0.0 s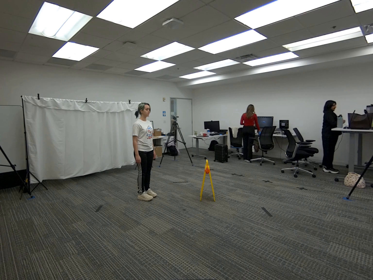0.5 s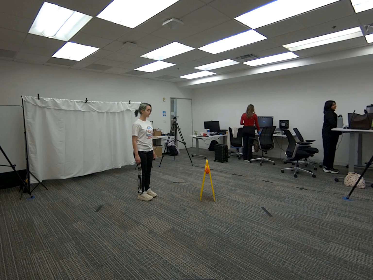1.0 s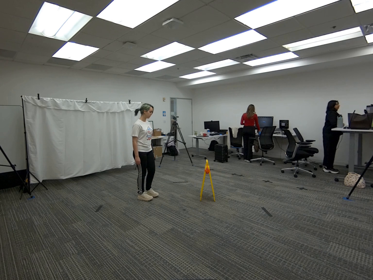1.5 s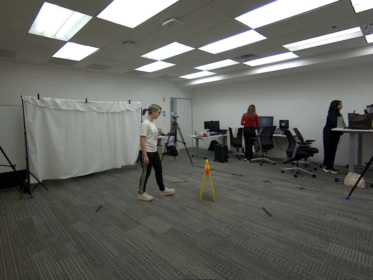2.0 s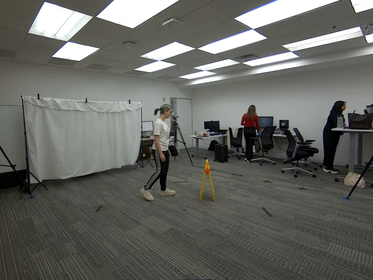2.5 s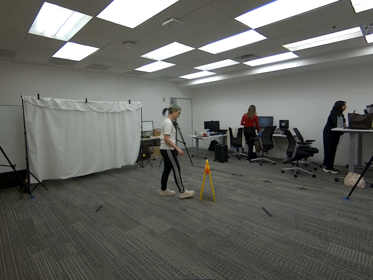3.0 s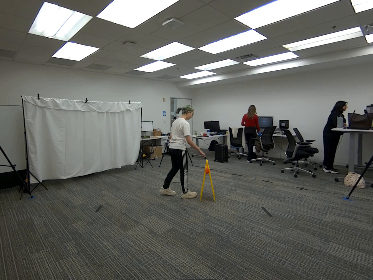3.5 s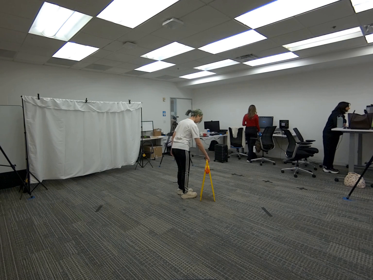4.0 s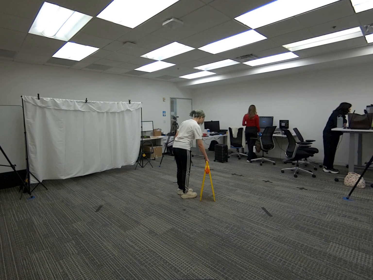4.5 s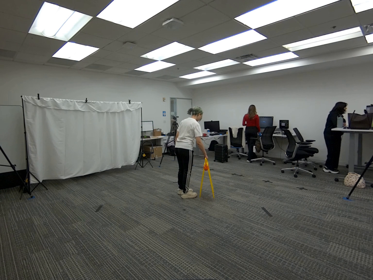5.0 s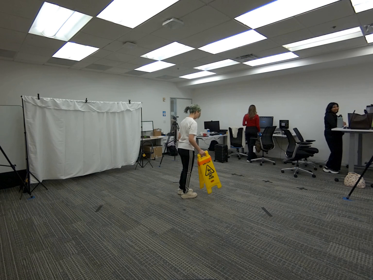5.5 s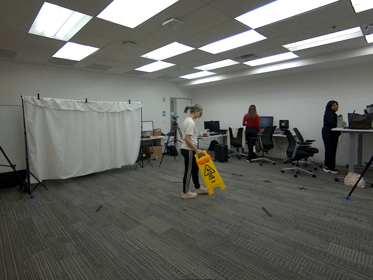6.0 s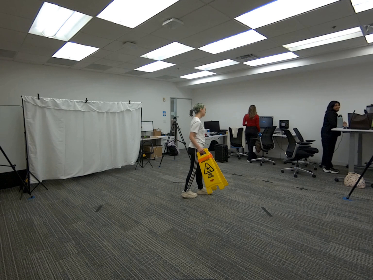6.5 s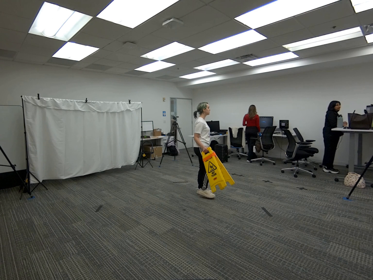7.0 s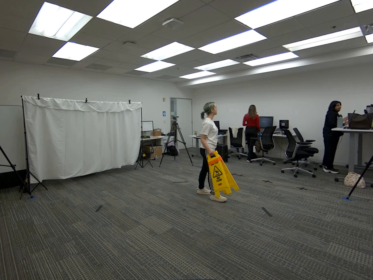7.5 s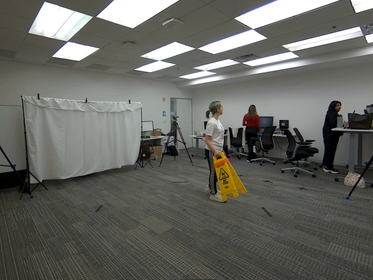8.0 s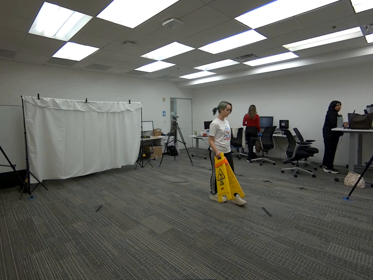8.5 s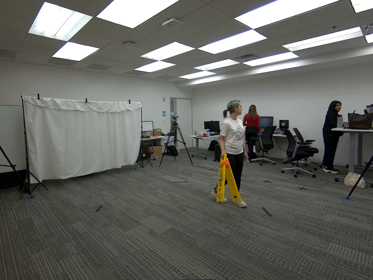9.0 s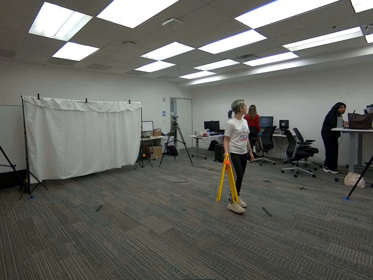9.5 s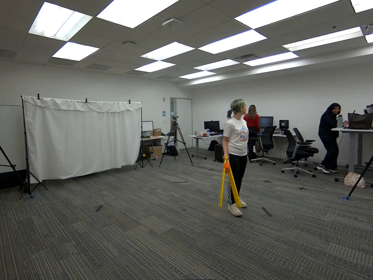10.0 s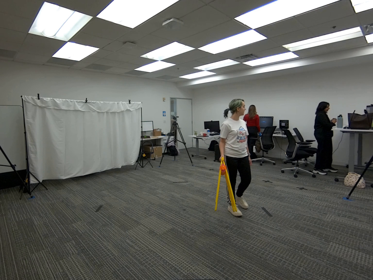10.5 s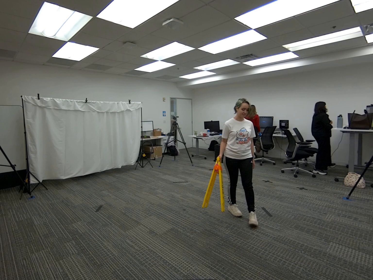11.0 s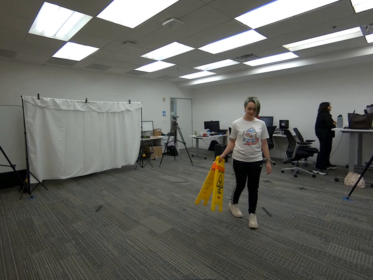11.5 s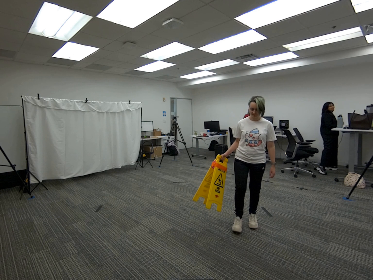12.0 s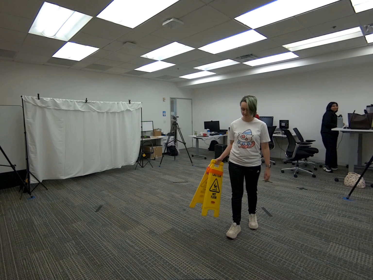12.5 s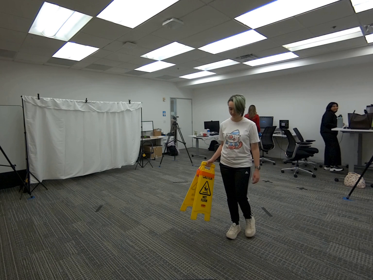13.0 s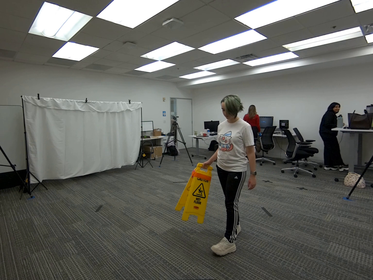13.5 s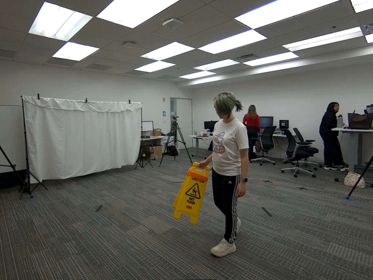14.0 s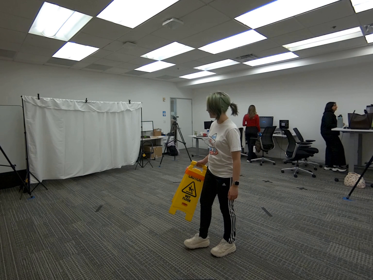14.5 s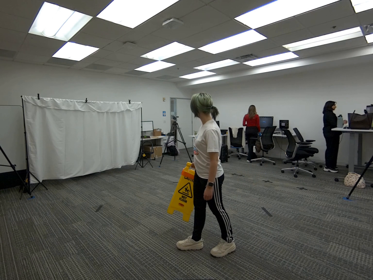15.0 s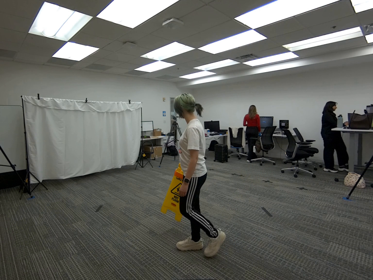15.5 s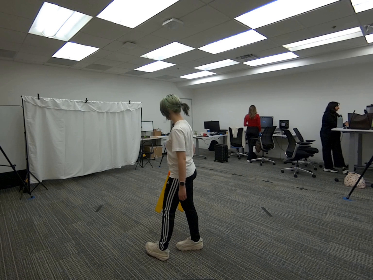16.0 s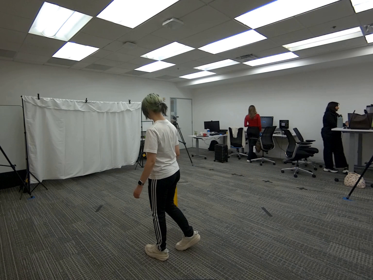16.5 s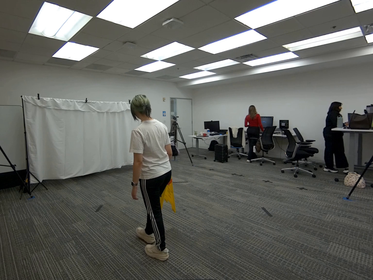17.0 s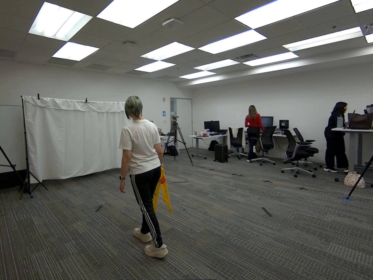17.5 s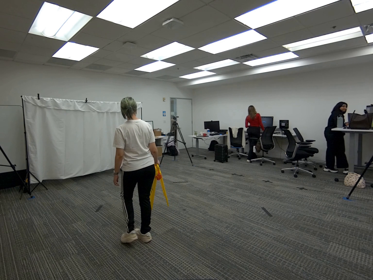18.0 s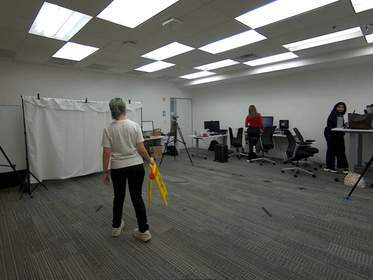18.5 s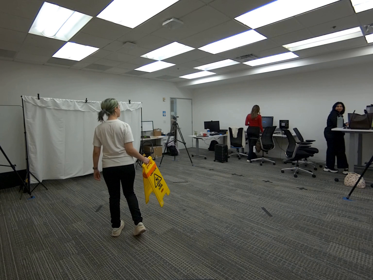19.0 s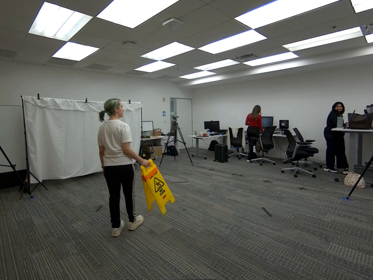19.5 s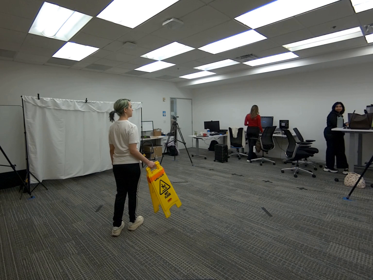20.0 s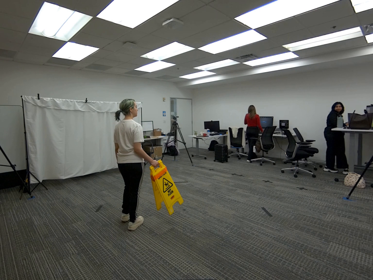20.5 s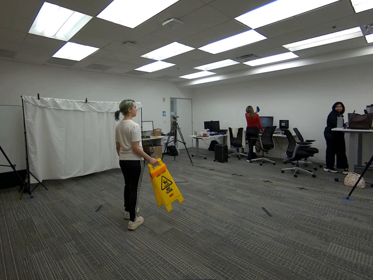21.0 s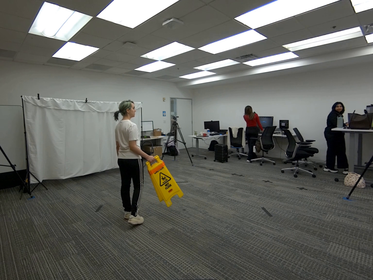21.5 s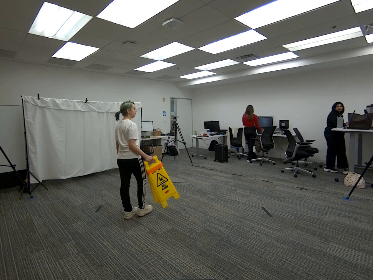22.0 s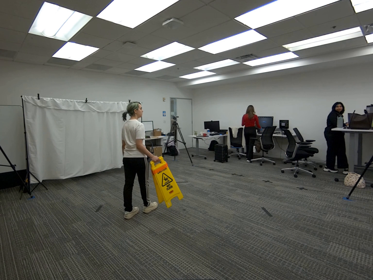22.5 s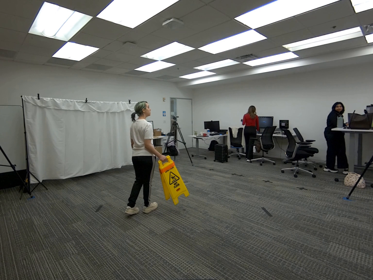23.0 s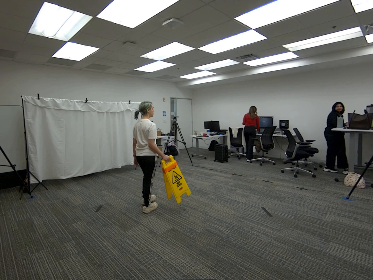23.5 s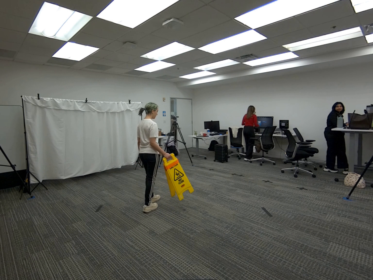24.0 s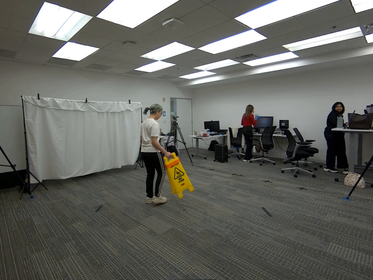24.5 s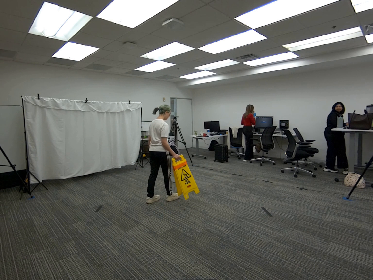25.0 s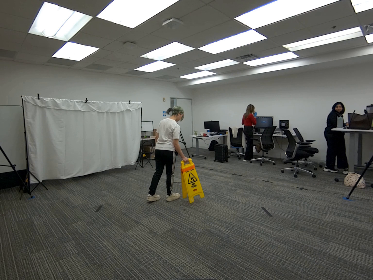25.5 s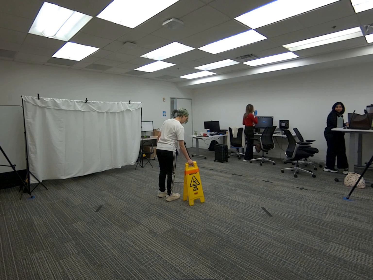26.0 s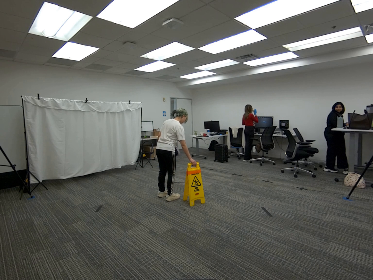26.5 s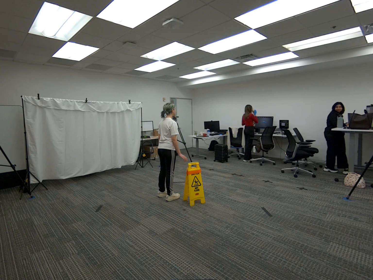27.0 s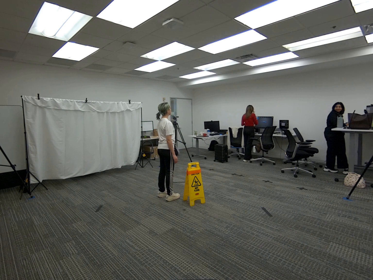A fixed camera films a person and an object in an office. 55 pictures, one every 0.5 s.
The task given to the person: Walk to the wet floor sign, pick it up with one hand and hold onto it while walking around for at least 10 seconds, then place it back on the floor.
